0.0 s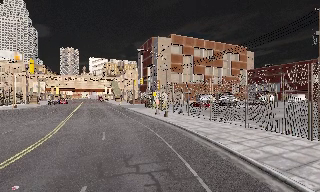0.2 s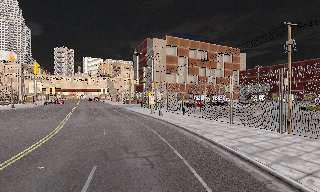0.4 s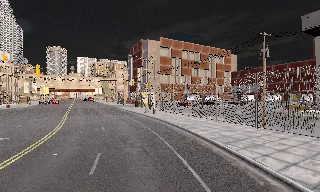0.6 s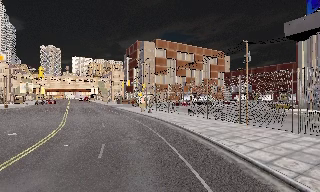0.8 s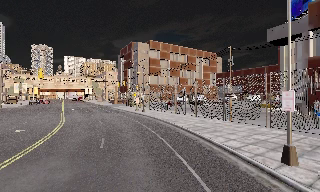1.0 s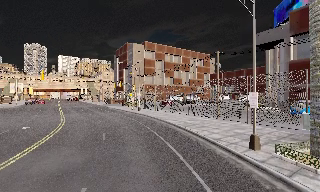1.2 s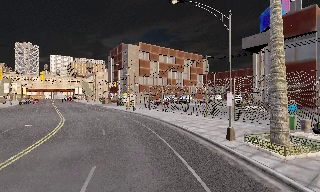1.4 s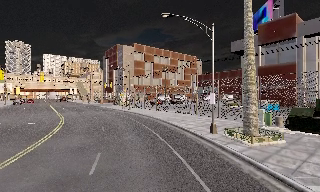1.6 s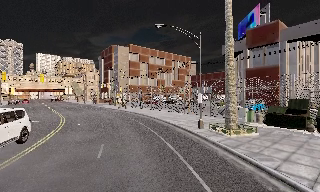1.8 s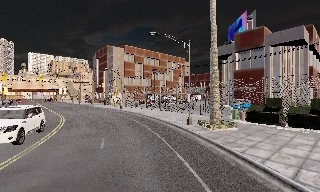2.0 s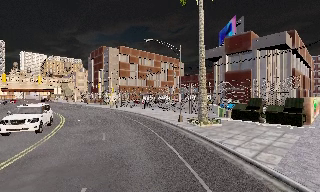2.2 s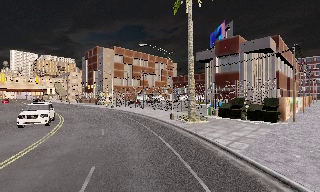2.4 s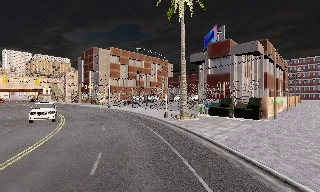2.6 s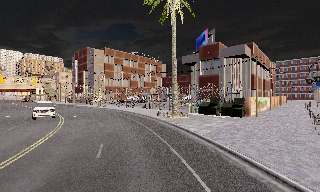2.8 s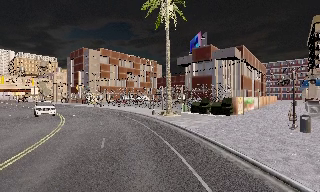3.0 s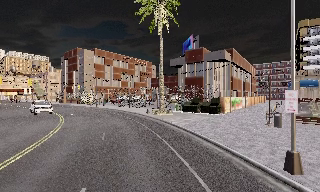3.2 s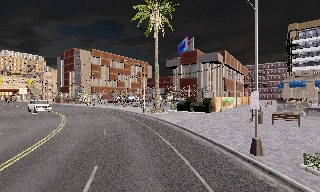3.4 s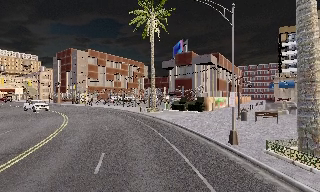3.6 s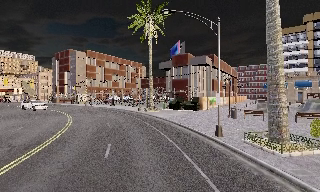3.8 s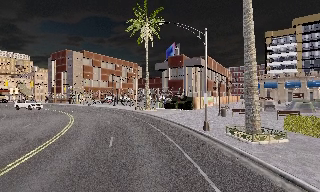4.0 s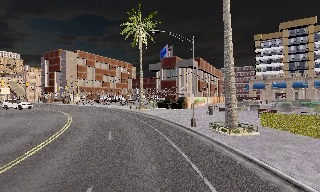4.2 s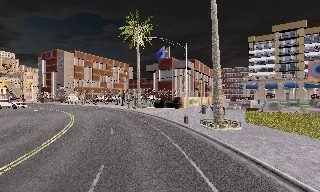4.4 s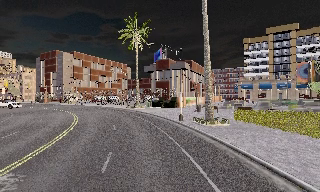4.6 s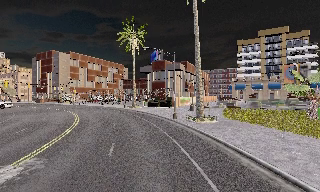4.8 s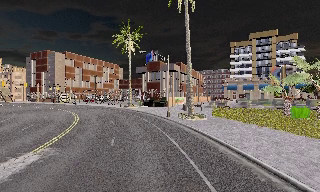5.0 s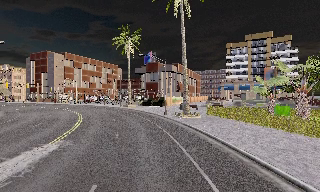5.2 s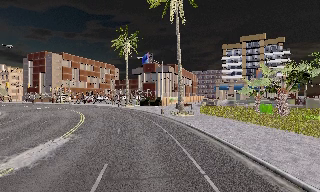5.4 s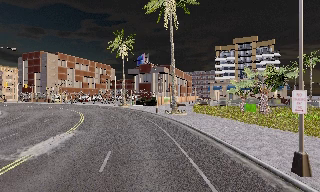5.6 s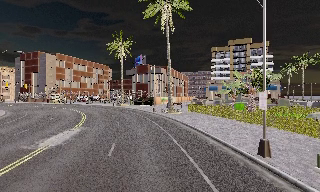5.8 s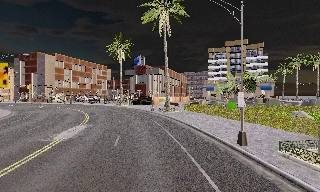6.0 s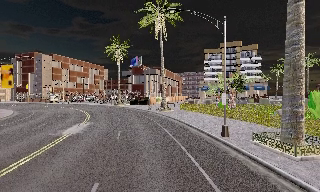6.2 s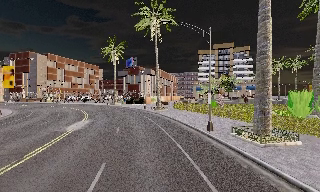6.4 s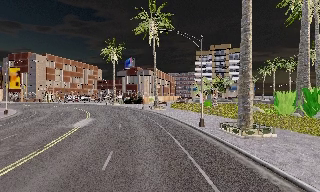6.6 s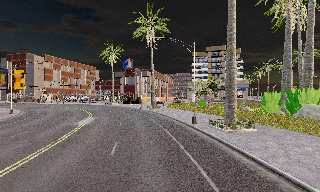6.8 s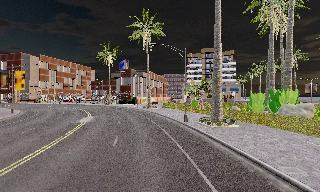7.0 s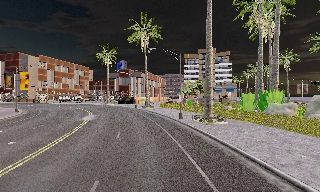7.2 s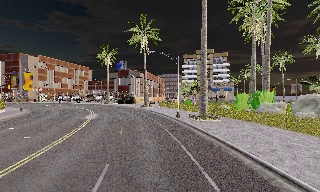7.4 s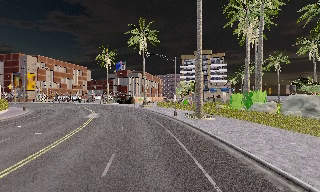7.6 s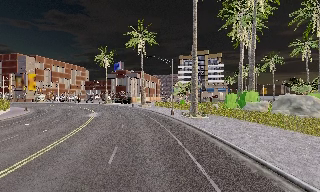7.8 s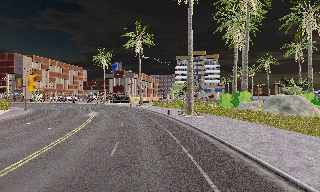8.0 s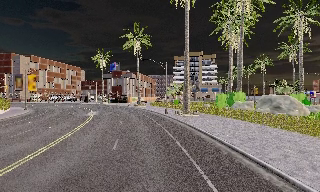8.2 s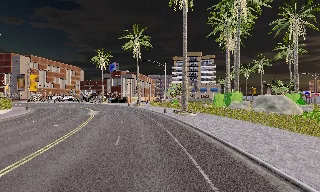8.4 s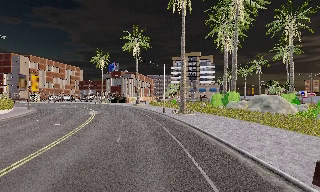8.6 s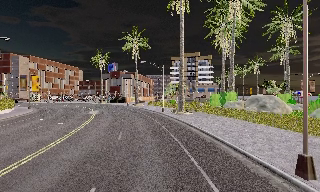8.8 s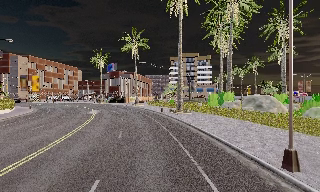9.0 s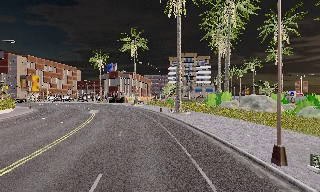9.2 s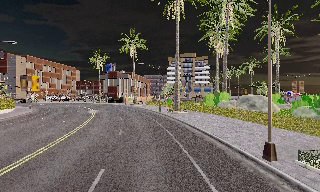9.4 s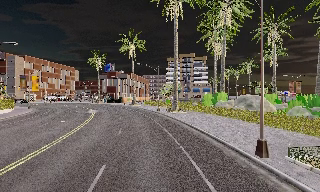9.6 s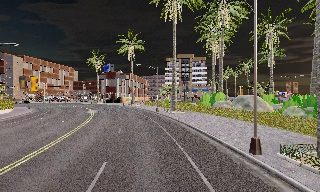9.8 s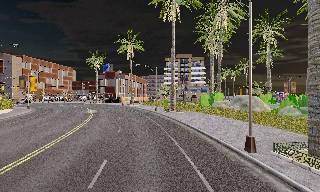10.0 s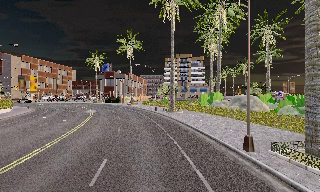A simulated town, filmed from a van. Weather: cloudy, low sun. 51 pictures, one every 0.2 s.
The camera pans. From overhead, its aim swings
clockwise.
The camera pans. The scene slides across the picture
to the left.
0.0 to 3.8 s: The camera pans to its right, which is clockwise from overhead, by about 35 degrees. It travels backward, about 30 m.
3.8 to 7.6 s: The scene slides to the left, as the camera pans about 20 degrees to its right. It travels backward, about 30 m, so what stands in front gets smaller.
7.6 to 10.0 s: The camera travels backward, about 6 m, so what stands in front gets smaller. It loses speed.
The film runs backward here.
